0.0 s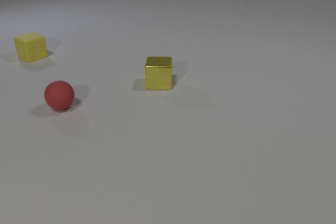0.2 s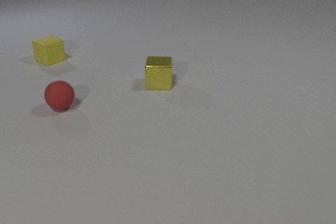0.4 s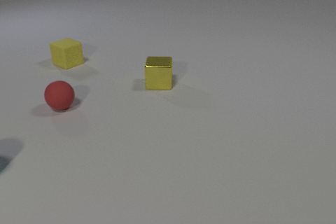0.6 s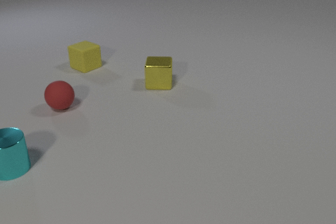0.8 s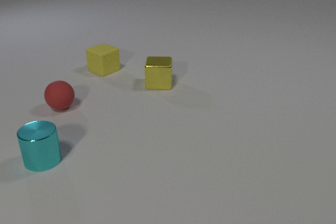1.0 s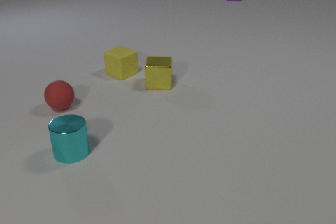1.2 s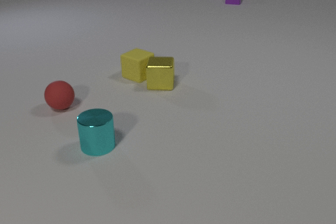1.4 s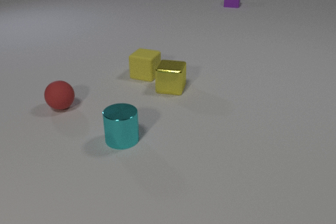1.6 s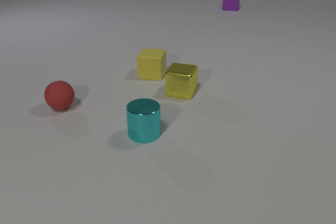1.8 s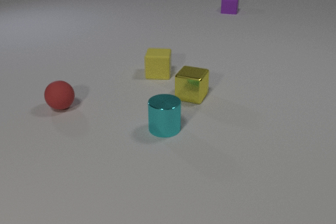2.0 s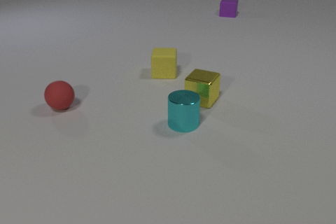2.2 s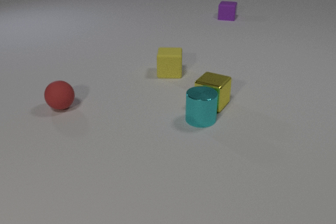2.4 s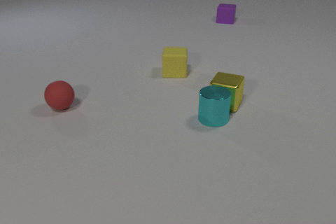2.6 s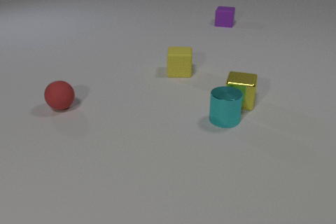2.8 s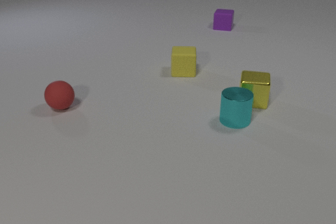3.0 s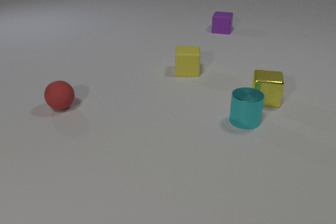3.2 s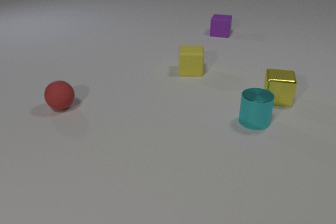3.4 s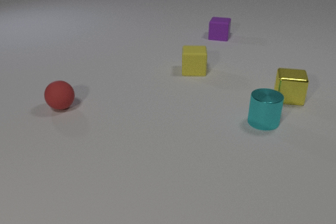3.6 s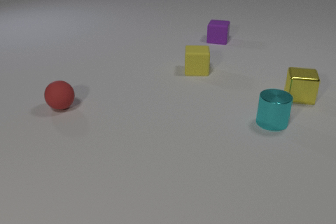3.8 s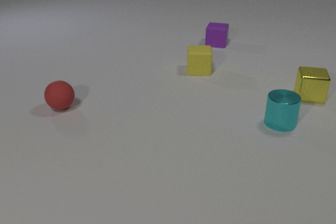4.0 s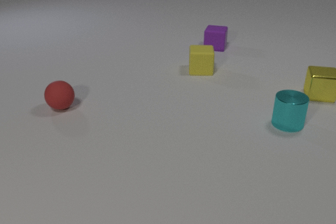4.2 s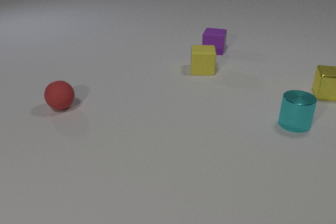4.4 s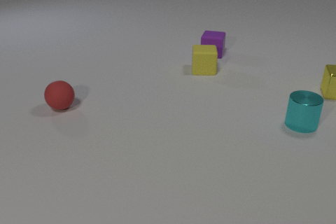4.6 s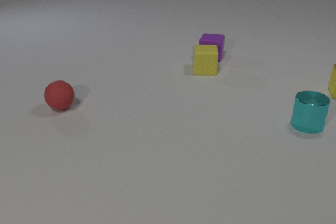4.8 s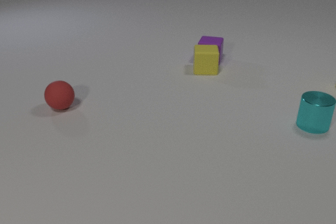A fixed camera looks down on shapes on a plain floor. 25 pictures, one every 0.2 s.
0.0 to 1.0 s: The yellow rubber cube slides to the right and toward the camera. The purple rubber cube comes in at the top edge, slides toward the camera. The cyan metal cylinder comes in at the left edge, slides to the right.
1.0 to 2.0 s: The yellow rubber cube slides to the right, spins so that its near face slides to the right, counterclockwise seen from above. The yellow metal cube slides to the right and toward the camera, spins so that its near face slides to the left, clockwise seen from above. The purple rubber cube slides toward the camera. The cyan metal cylinder slides to the right. The yellow rubber cube and the yellow metal cube collide.
2.0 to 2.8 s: The yellow rubber cube slides to the right. The yellow metal cube slides to the right. The purple rubber cube slides toward the camera. The cyan metal cylinder slides to the right. The yellow metal cube and the cyan metal cylinder collide.
2.8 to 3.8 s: The yellow rubber cube slides to the right. The yellow metal cube slides to the right and away from the camera. The purple rubber cube slides toward the camera. The cyan metal cylinder slides to the right.
3.8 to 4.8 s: The yellow rubber cube slides to the right. The yellow metal cube slides to the right and away from the camera. The purple rubber cube slides toward the camera. The cyan metal cylinder slides to the right. The yellow rubber cube and the purple rubber cube collide.
How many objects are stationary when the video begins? 2.
How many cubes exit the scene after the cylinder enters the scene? 1.
How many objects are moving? 4.
